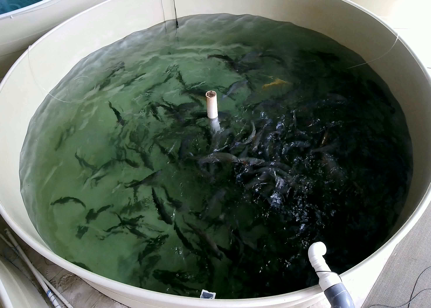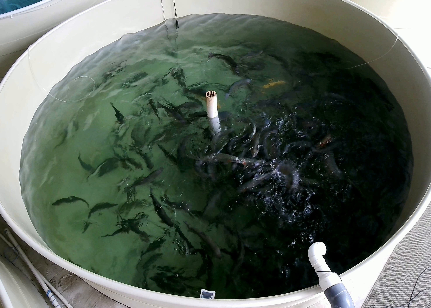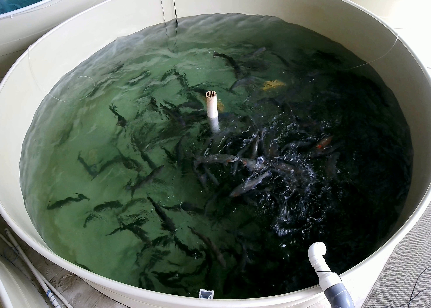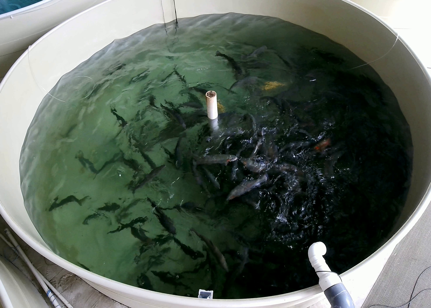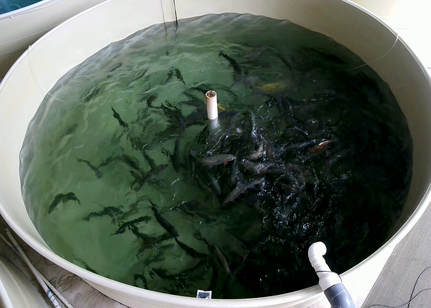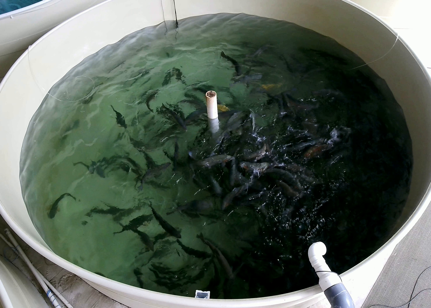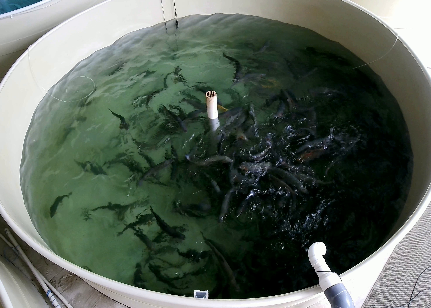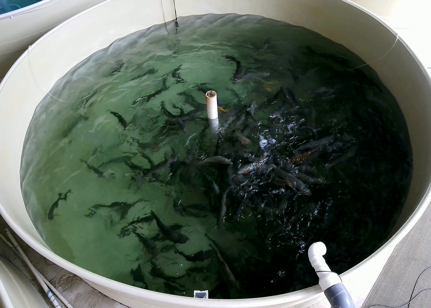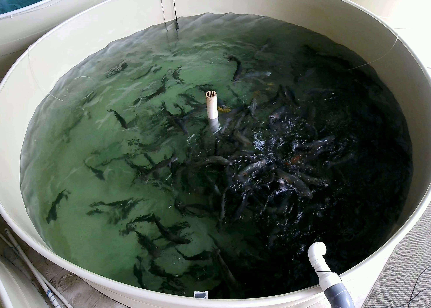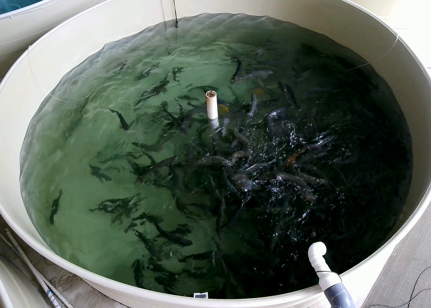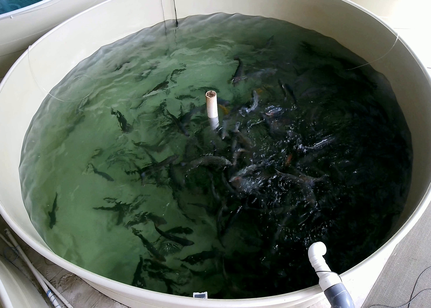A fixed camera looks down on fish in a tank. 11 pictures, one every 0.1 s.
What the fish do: Weak feeding.
